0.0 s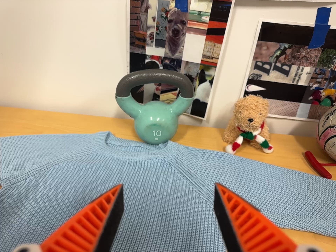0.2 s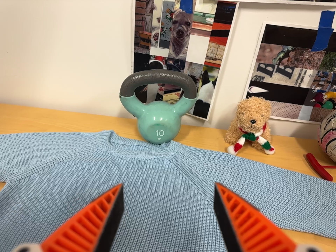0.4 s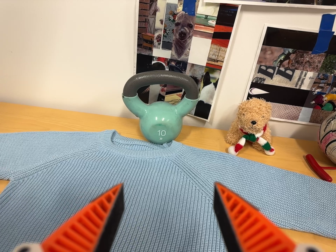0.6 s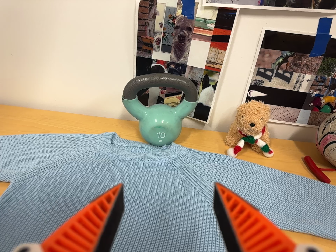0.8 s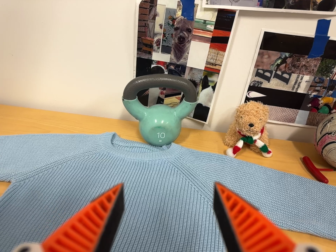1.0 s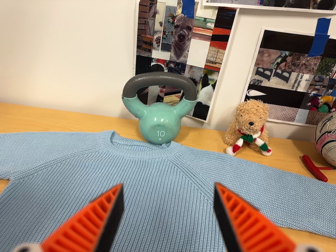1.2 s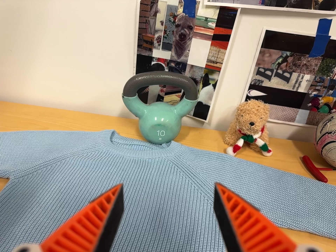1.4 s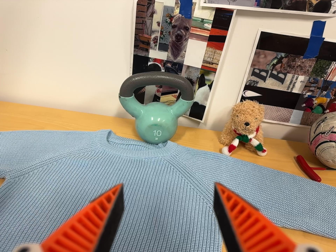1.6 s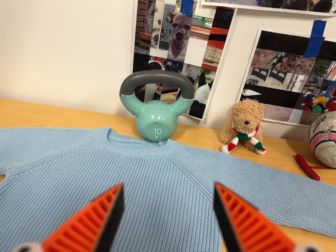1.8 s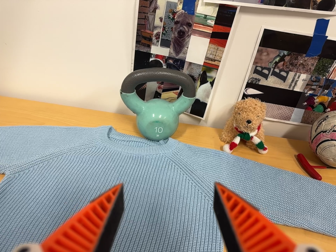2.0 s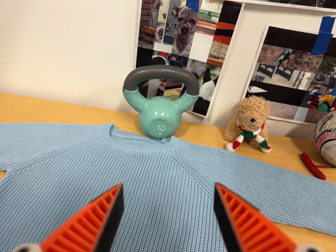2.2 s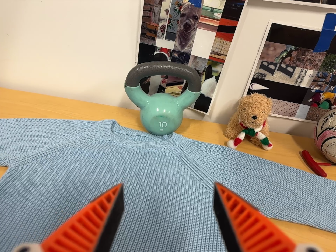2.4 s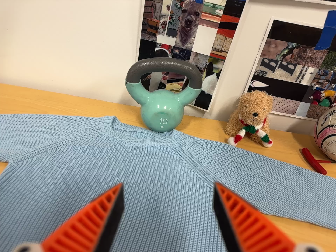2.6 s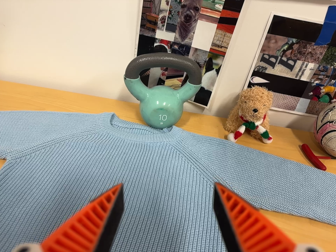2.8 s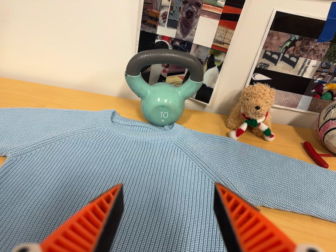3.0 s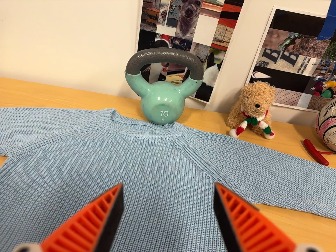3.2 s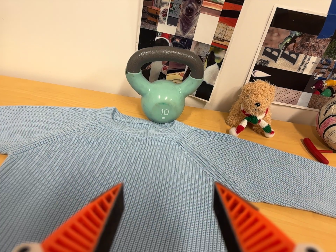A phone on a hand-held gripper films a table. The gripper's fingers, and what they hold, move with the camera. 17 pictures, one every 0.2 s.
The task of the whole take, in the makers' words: left arm across.
0.0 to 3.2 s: The camera travels to its left, about 5 cm.
The film runs forward here.
